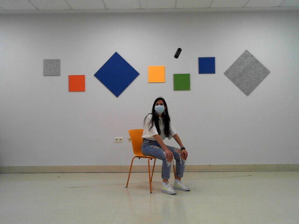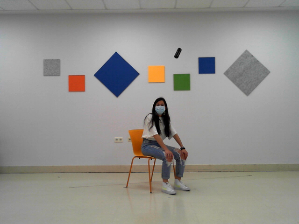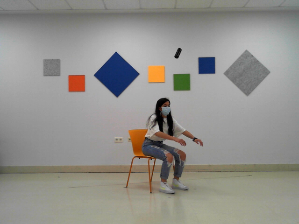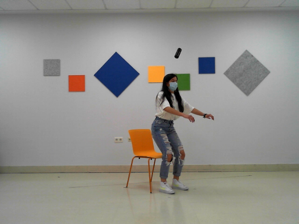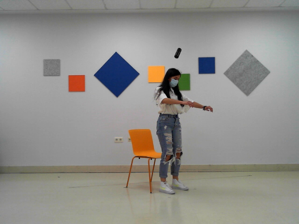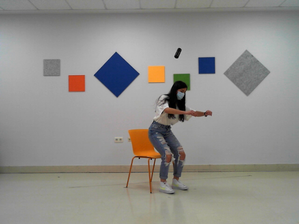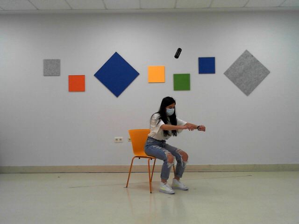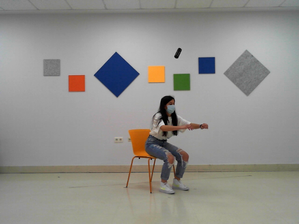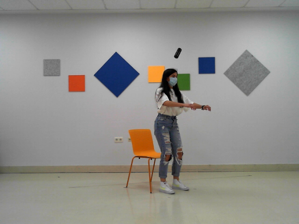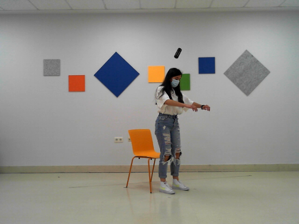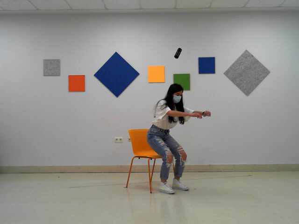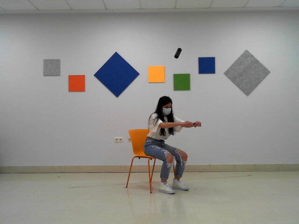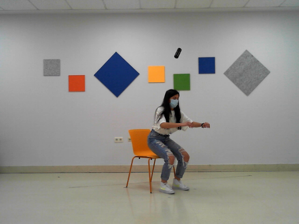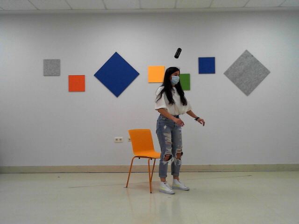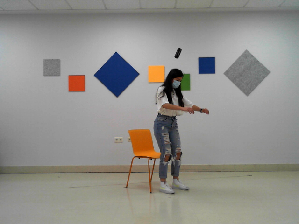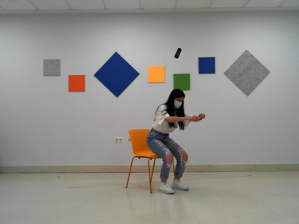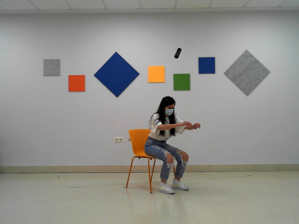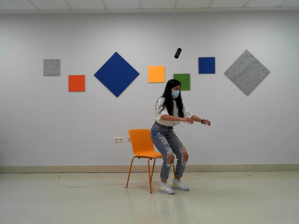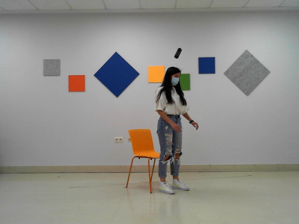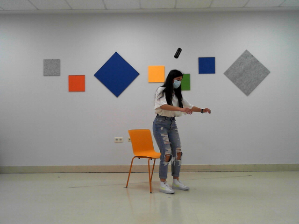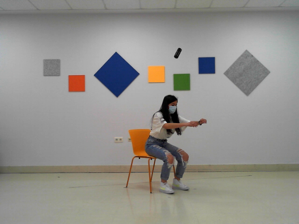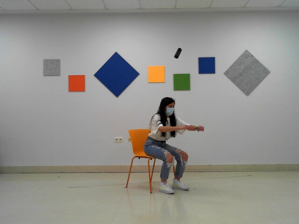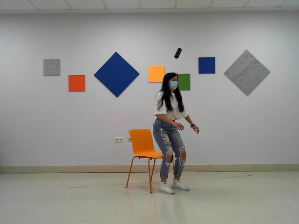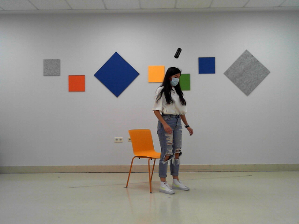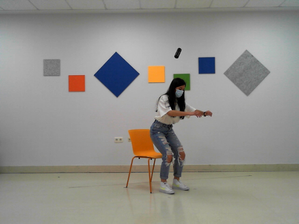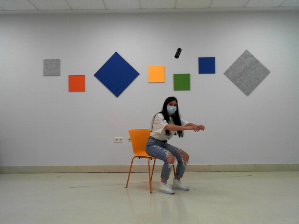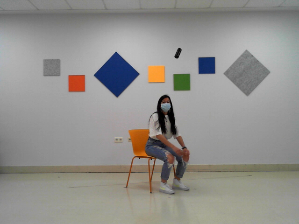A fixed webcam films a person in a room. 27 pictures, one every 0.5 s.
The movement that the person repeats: Sit to stand.
